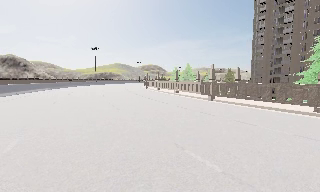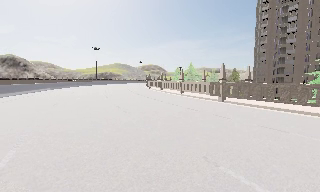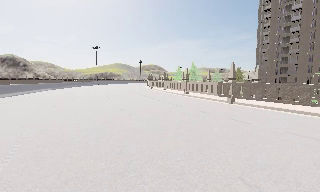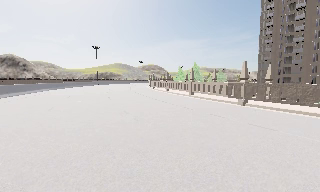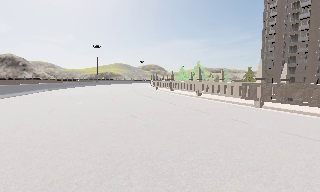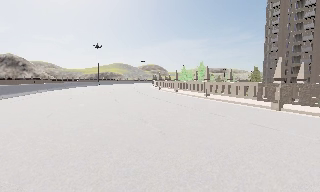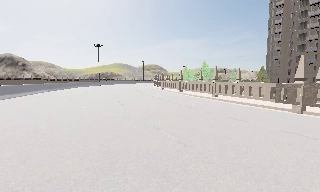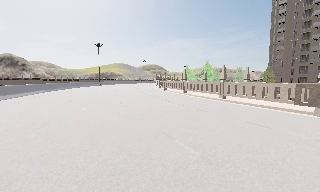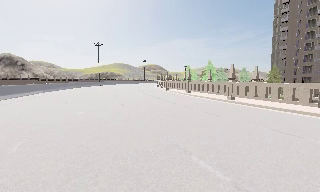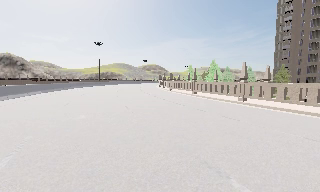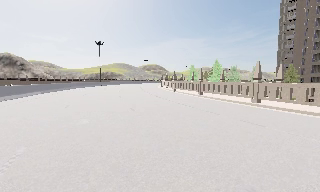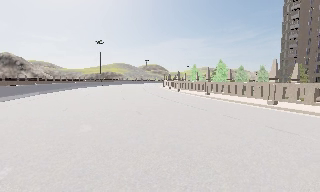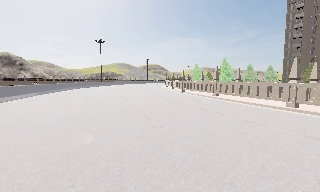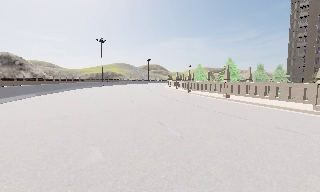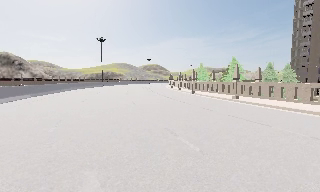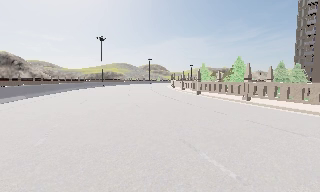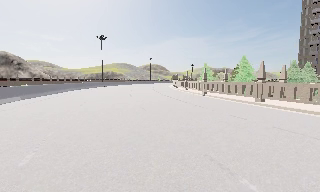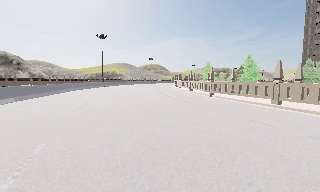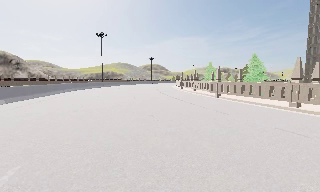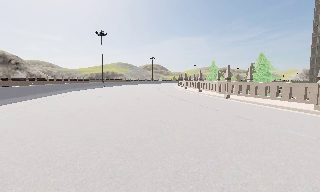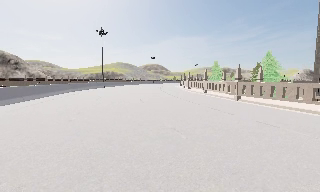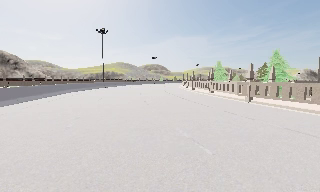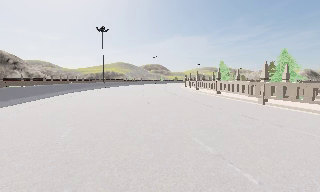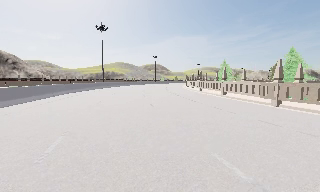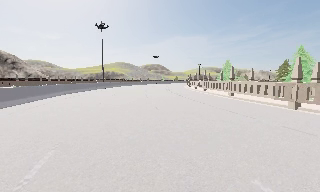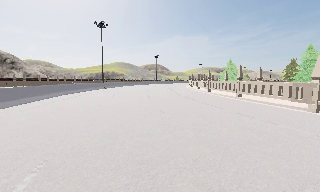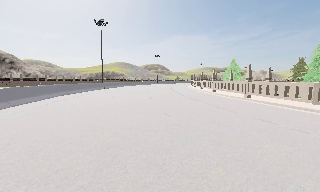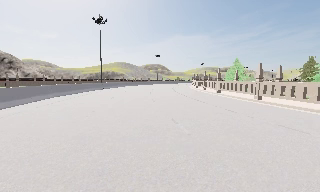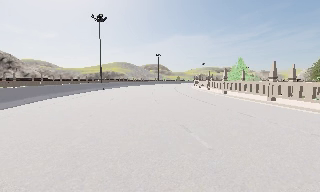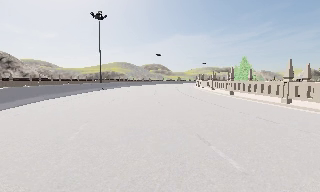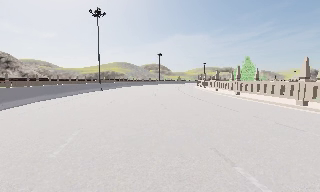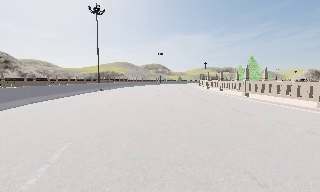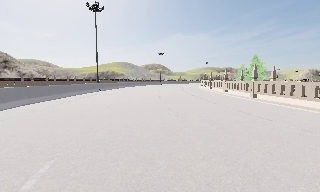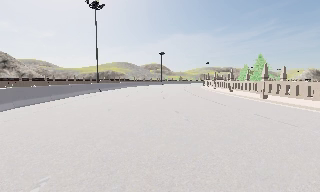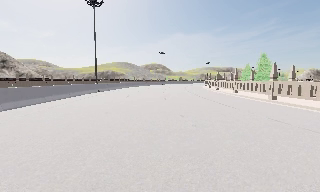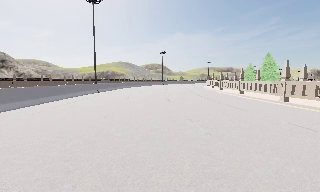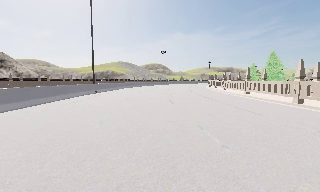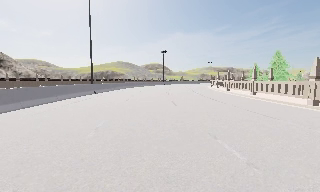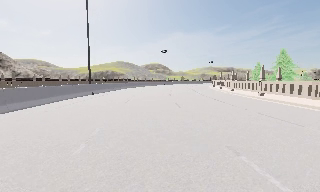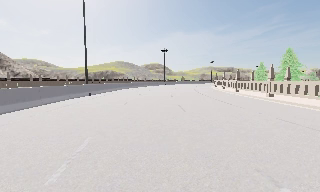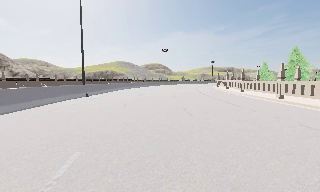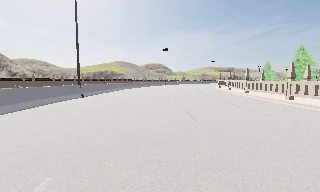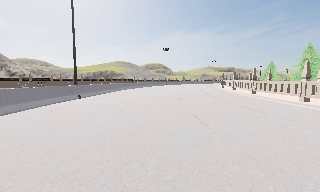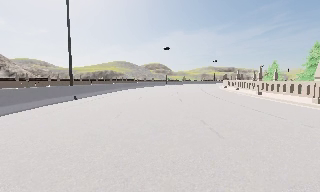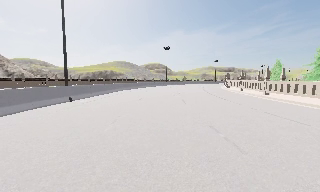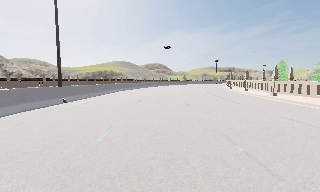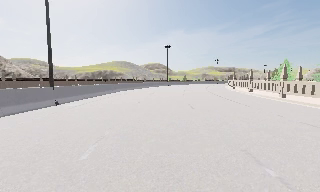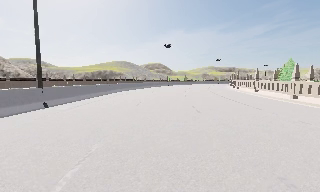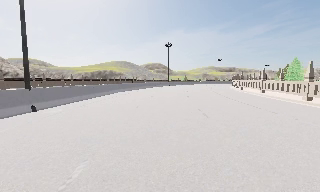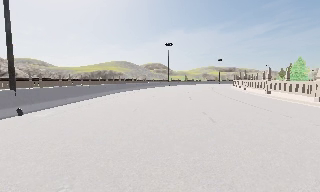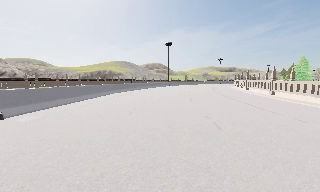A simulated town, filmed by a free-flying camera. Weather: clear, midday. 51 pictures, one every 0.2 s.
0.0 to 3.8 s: The camera travels forward and to its left, about 19 m, so what stands in front looms larger.
3.8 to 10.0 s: The camera travels forward, about 30 m, so what stands in front looms larger.
The film runs forward here.
